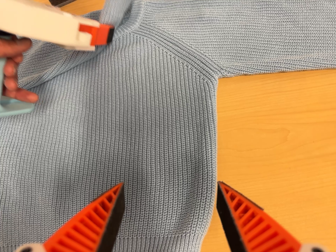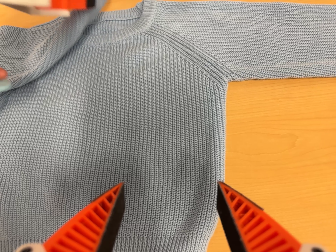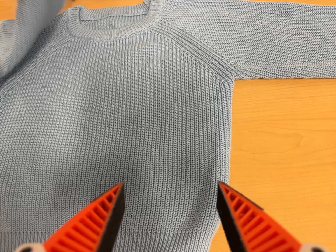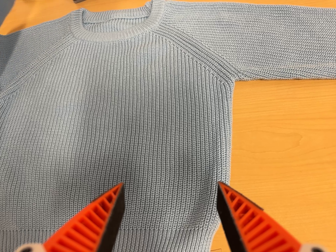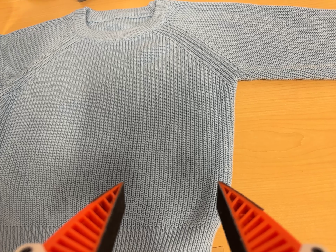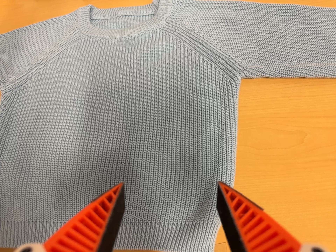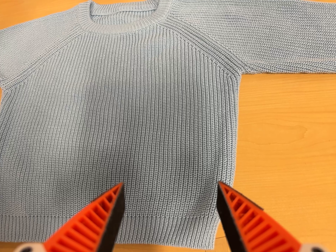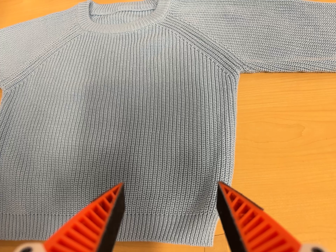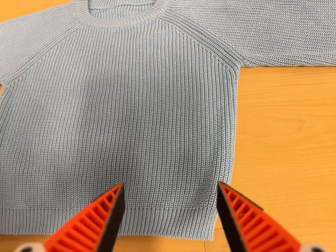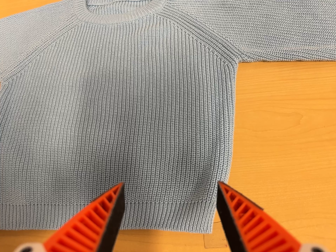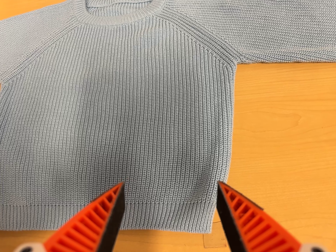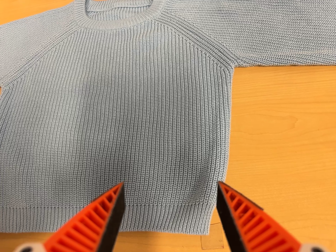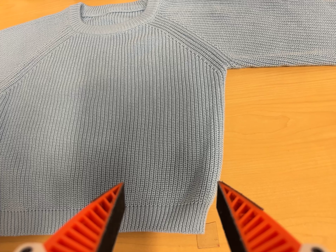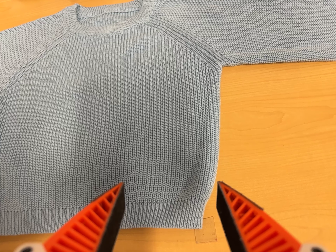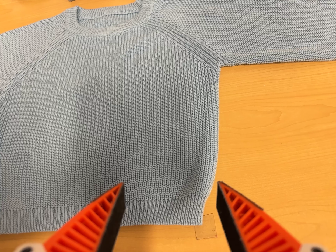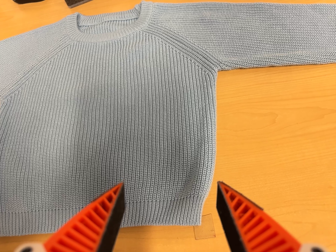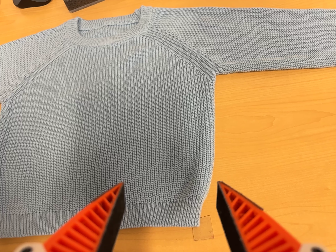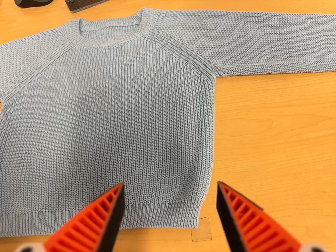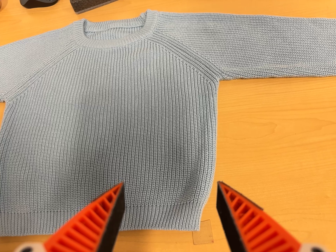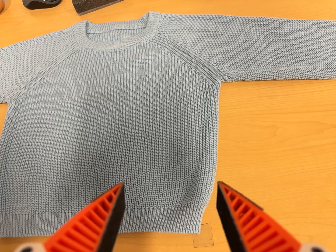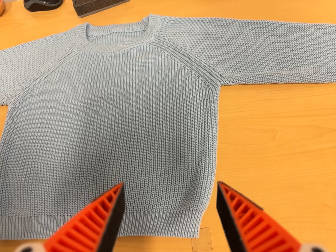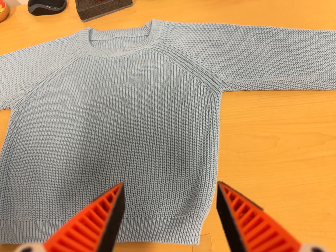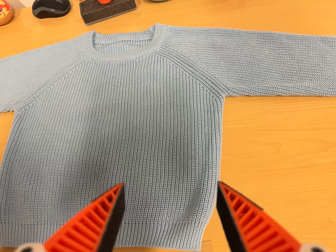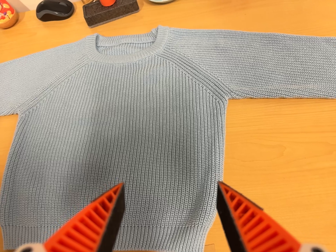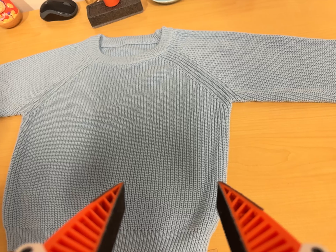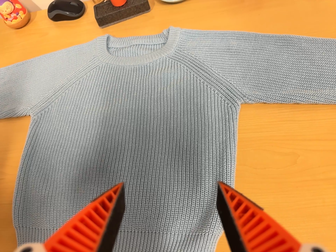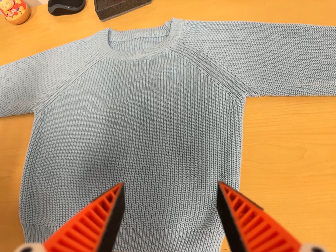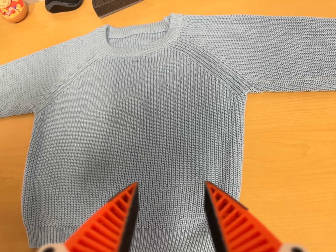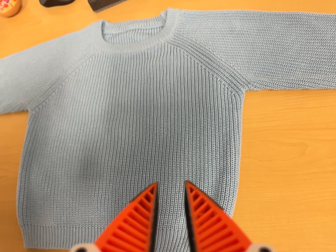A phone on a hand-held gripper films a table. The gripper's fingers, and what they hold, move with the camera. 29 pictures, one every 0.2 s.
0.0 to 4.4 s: The camera travels backward, about 7 cm, so what stands in front gets smaller.
4.4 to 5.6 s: The camera travels toward the top of its view, about 5 cm.
The film runs backward here.
